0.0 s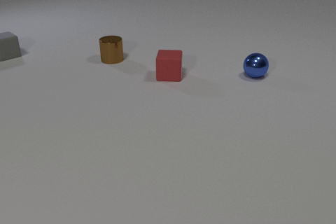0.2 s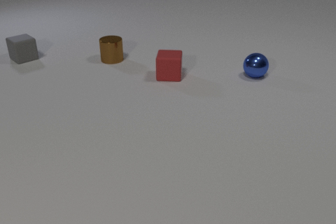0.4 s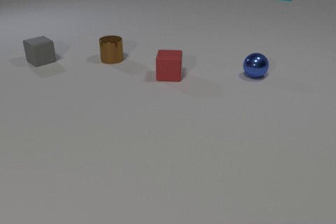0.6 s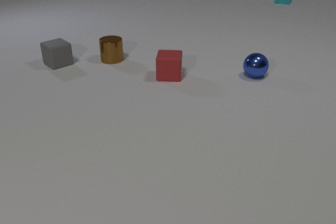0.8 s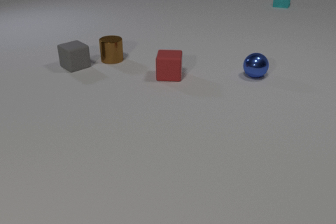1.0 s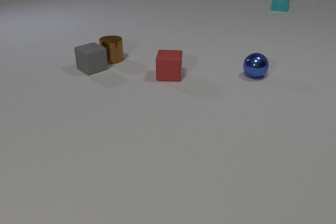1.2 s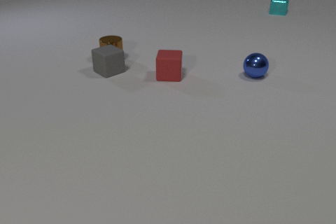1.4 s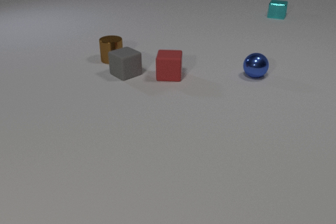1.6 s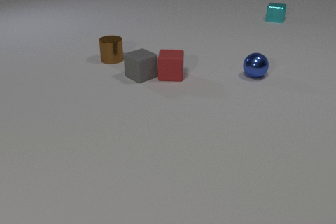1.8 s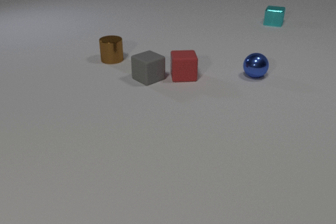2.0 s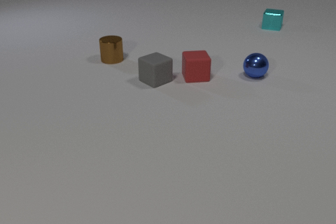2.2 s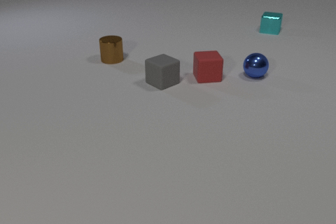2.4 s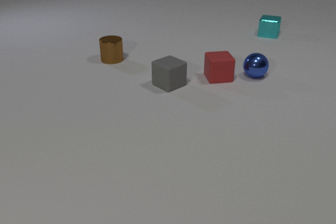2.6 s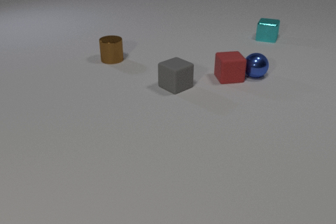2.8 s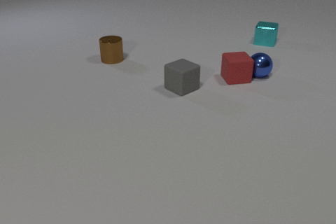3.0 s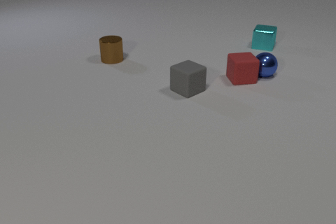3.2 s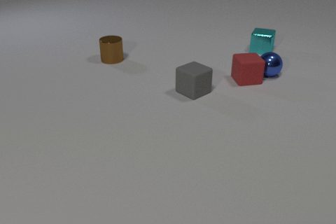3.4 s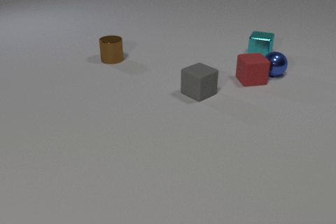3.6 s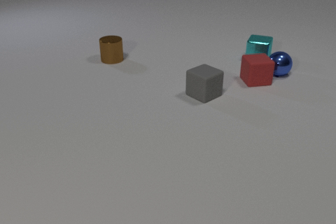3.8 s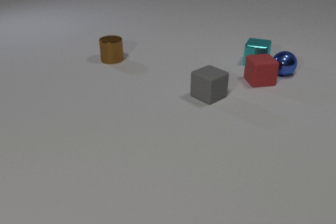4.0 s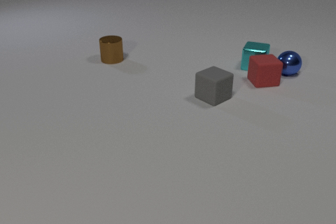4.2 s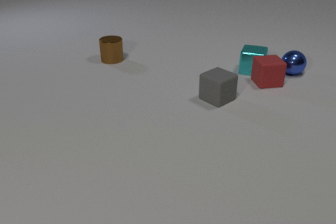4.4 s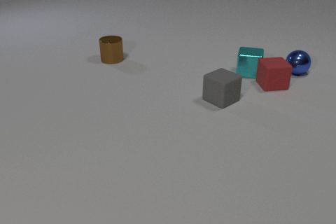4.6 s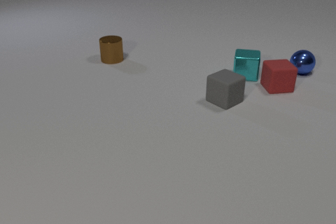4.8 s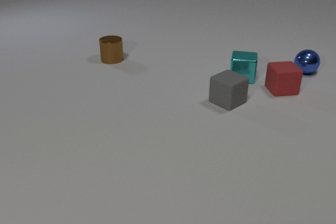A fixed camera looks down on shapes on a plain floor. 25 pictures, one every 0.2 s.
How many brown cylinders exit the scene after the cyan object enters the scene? 0.
What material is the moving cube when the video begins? rubber.
How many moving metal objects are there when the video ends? 2.
0.0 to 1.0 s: The gray rubber cube slides to the right and toward the camera. The cyan metal cube comes in at the top edge, slides toward the camera.
1.0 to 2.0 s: The gray rubber cube slides to the right and toward the camera. The red rubber cube slides to the right. The cyan metal cube slides toward the camera. The gray rubber cube and the red rubber cube collide.
2.0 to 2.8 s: The gray rubber cube slides to the right and toward the camera. The red rubber cube slides to the right. The cyan metal cube slides toward the camera. The red rubber cube and the blue metal sphere collide.
2.8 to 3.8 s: The gray rubber cube slides to the right and toward the camera. The red rubber cube slides to the right. The cyan metal cube slides toward the camera. The blue metal sphere rolls to the right and away from the camera.
3.8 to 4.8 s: The gray rubber cube slides to the right and toward the camera. The red rubber cube slides to the right and toward the camera. The cyan metal cube slides toward the camera. The blue metal sphere rolls to the right and away from the camera. The red rubber cube and the cyan metal cube collide.
